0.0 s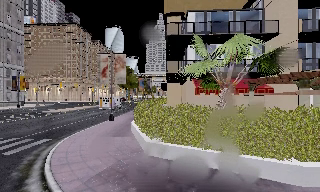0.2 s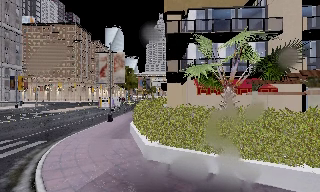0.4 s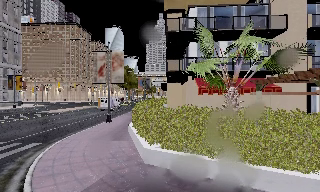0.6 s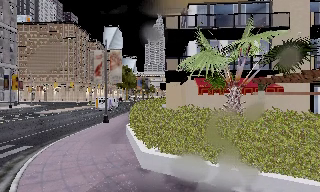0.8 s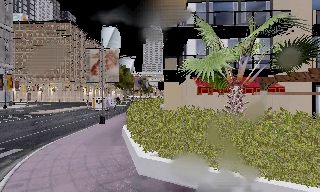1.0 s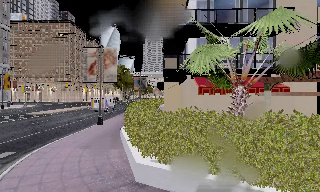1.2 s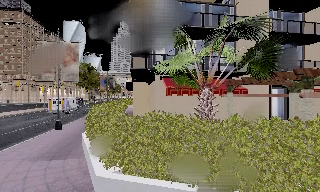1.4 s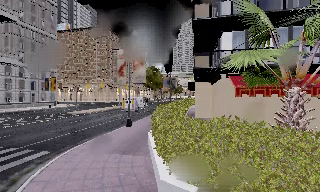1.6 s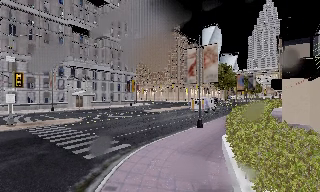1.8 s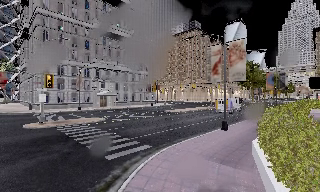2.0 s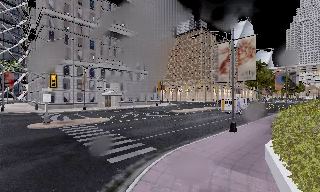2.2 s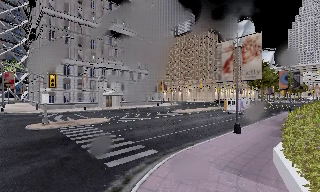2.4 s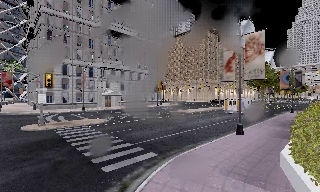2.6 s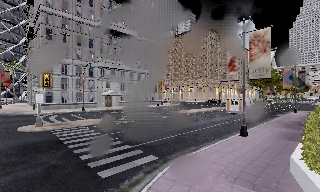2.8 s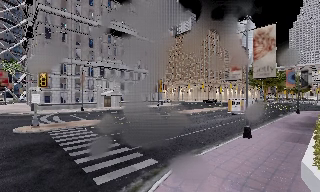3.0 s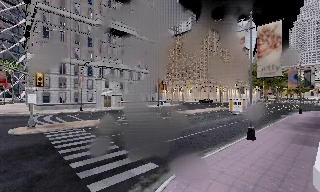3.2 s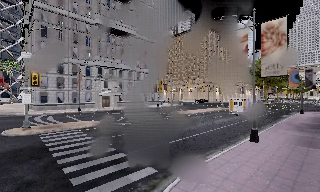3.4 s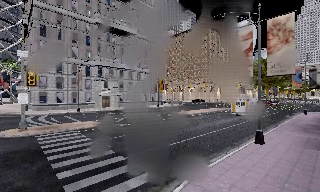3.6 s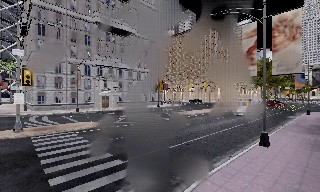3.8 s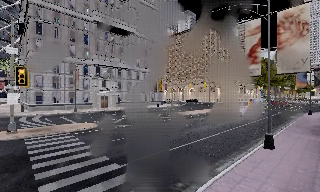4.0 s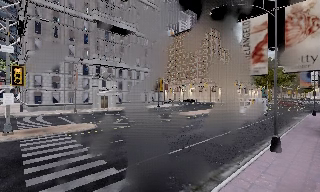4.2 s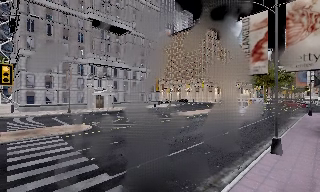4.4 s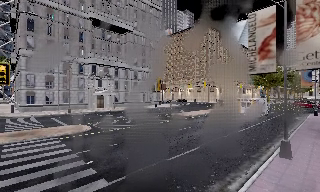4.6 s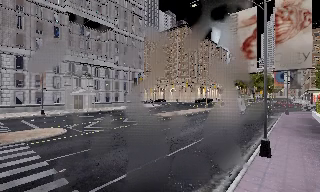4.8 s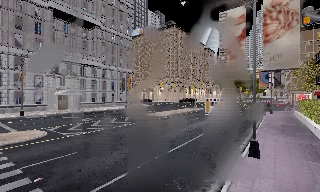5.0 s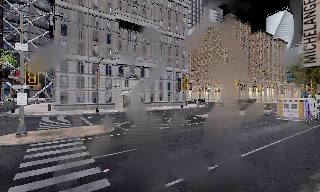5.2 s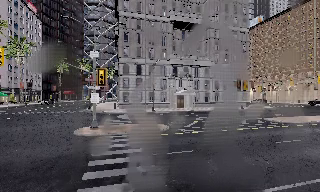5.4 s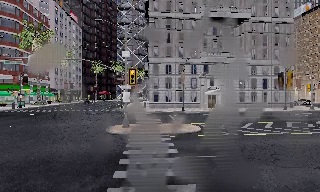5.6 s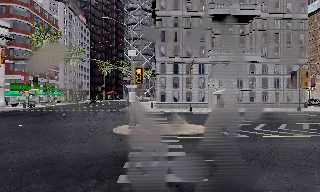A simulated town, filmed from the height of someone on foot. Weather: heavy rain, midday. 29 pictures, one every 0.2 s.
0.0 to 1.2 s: The camera pans to its right, which is clockwise from overhead, by about 10 degrees. It travels forward, about 2.5 m, so what stands in front looms larger.
1.2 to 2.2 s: The camera pans to its left, which is counterclockwise from overhead, by about 55 degrees. It travels forward, about 2 m.
2.2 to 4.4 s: The camera travels forward, about 4.5 m, so what stands in front looms larger.
4.4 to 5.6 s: The camera pans to its left, which is counterclockwise from overhead, by about 40 degrees. It travels forward, about 2 m.
The film runs forward here.
